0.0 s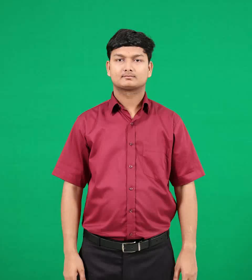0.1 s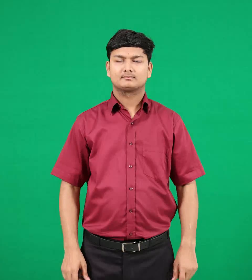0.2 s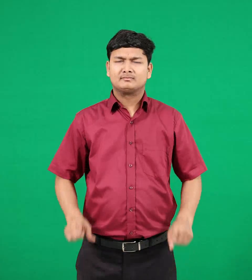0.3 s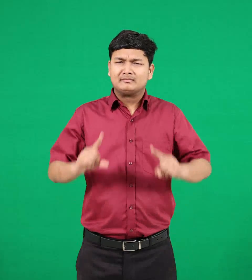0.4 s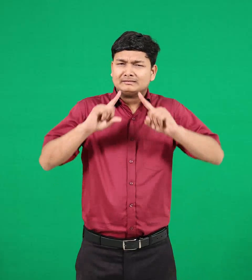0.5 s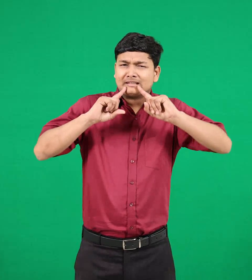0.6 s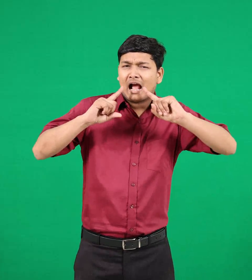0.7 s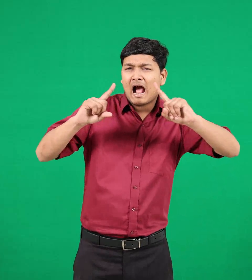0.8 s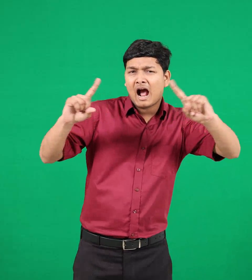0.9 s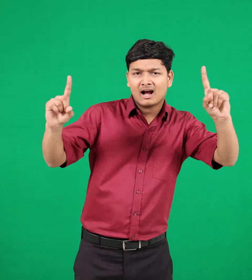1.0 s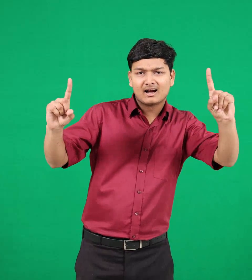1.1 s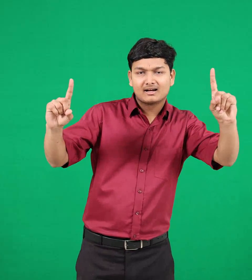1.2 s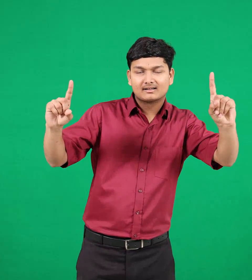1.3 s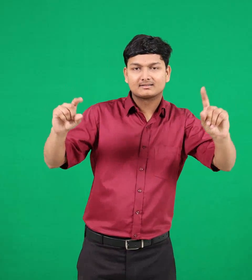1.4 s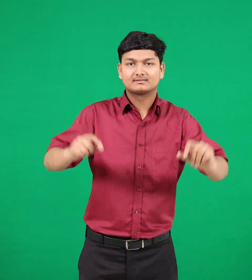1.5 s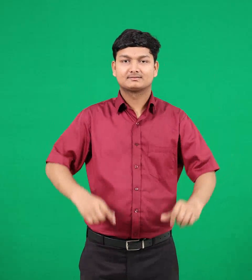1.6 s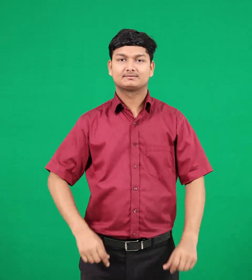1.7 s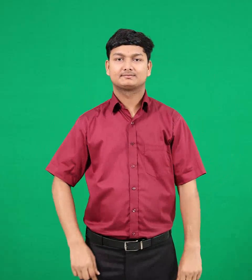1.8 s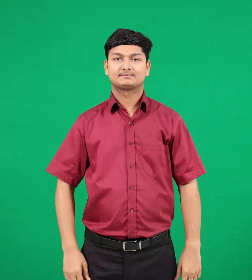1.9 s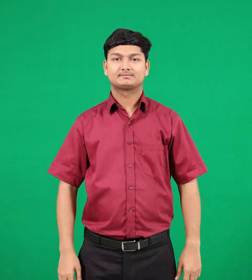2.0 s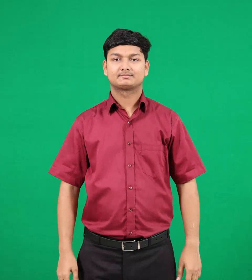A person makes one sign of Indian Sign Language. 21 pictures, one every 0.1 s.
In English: loud
